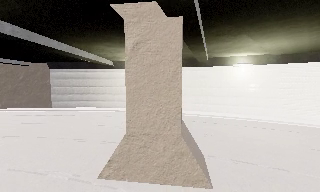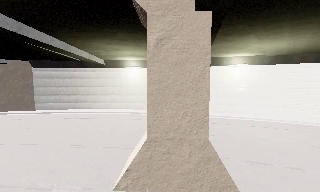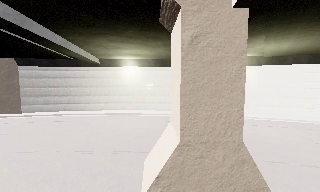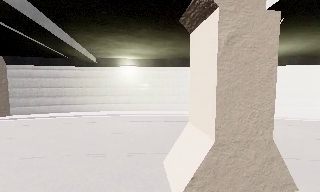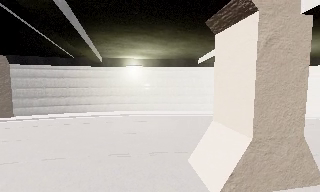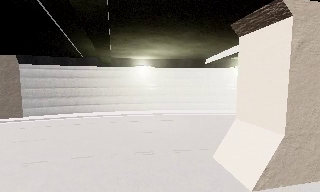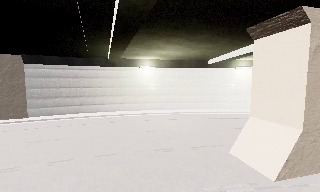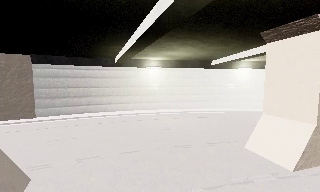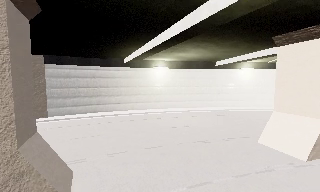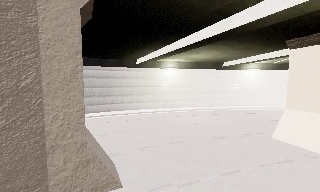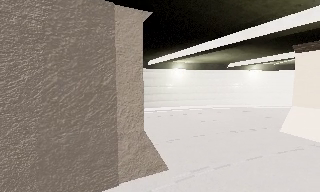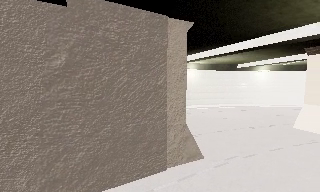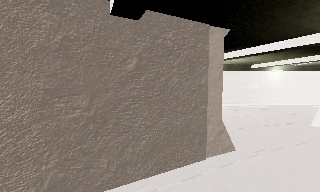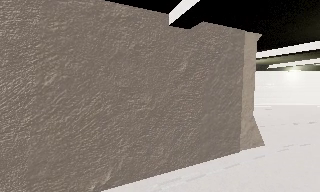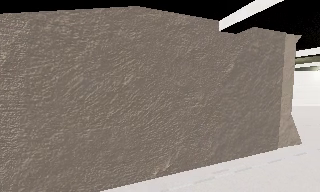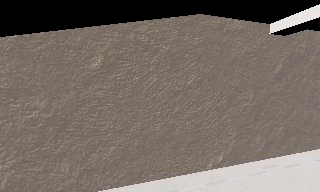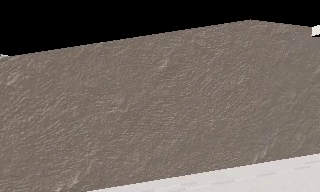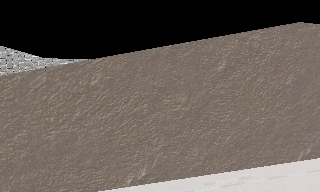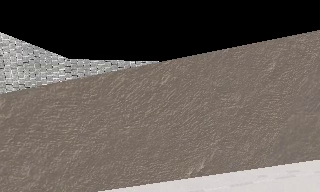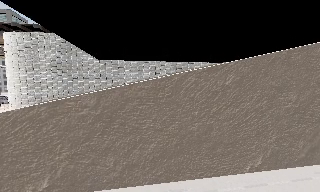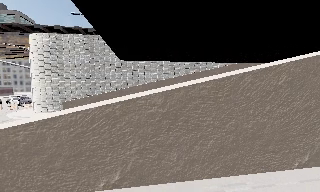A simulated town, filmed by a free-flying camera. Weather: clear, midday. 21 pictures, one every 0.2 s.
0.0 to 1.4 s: The camera pans to its right, which is clockwise from overhead, by about 25 degrees. It travels to its left, about 10 m.
1.4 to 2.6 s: The camera travels to its left and backward, about 12 m, so close, fixed things drift to the right.
2.6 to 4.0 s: The camera pans to its left, which is counterclockwise from overhead, by about 15 degrees. It travels to its left, about 15 m, so close, fixed things drift to the right.
The film runs backward here.
